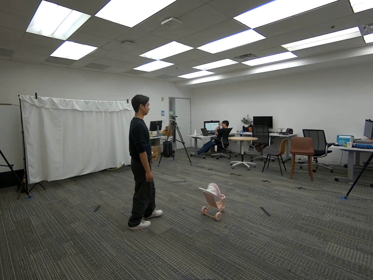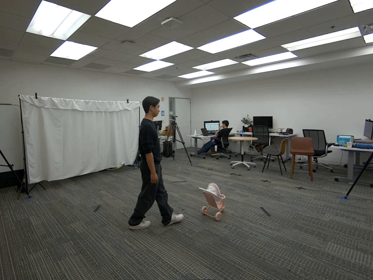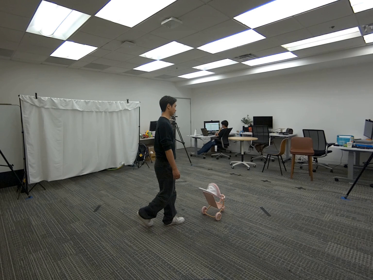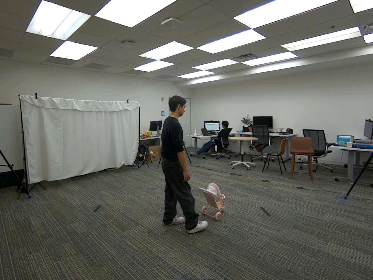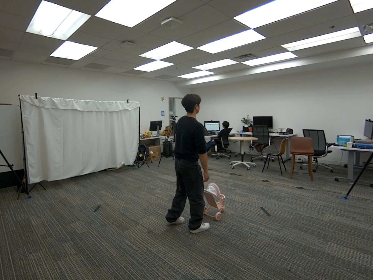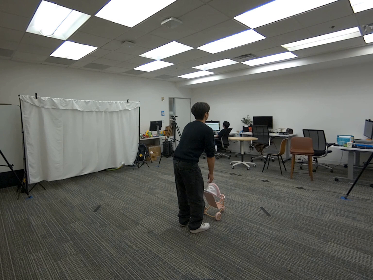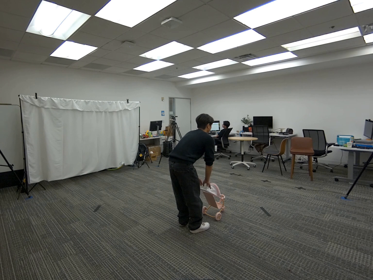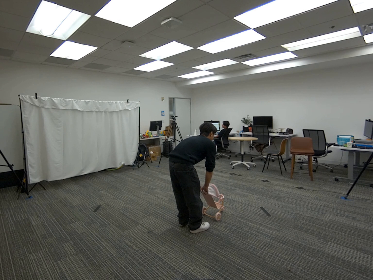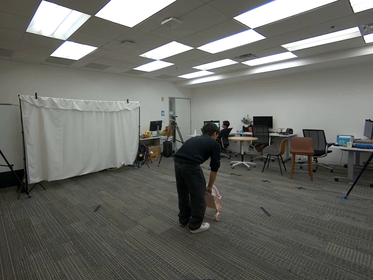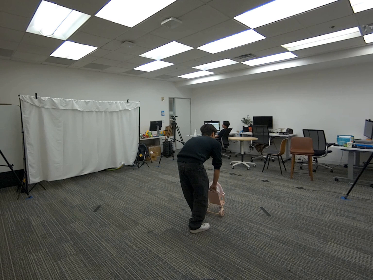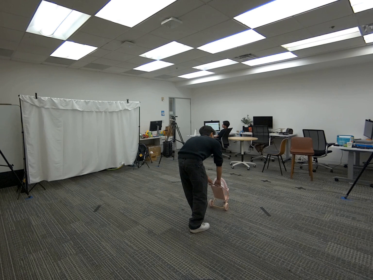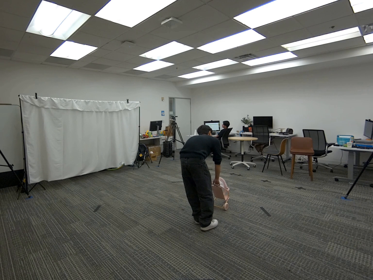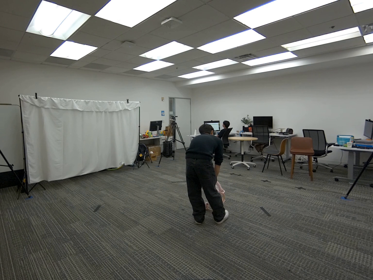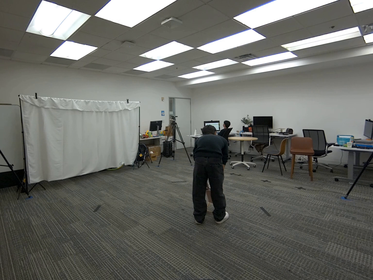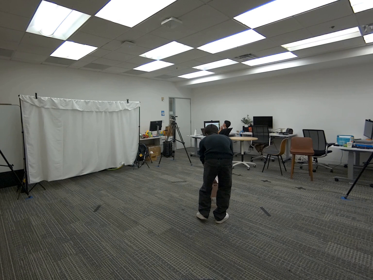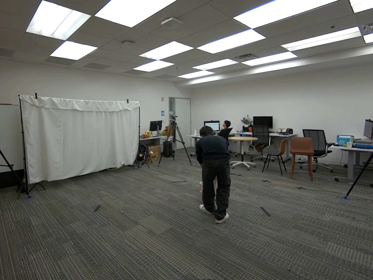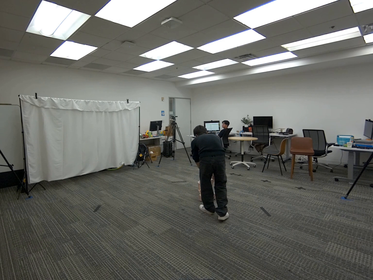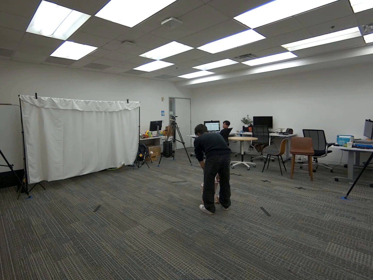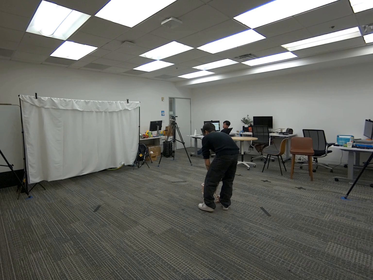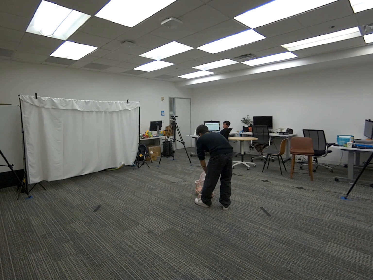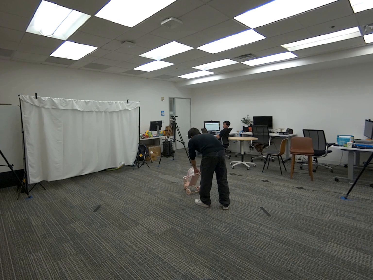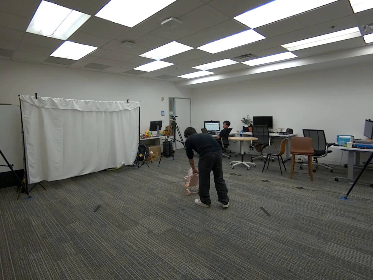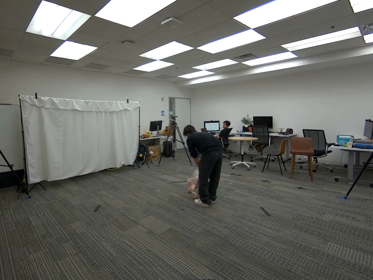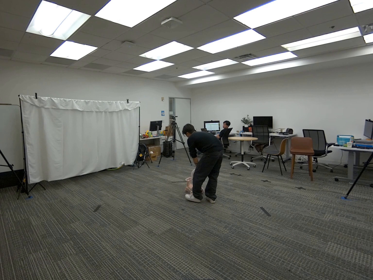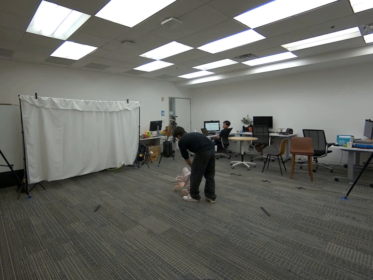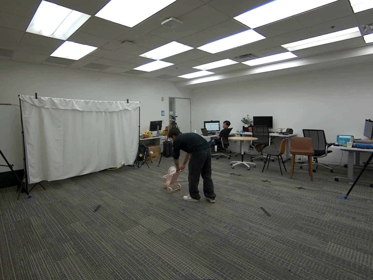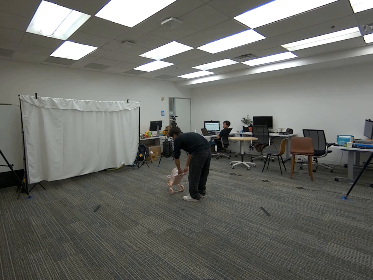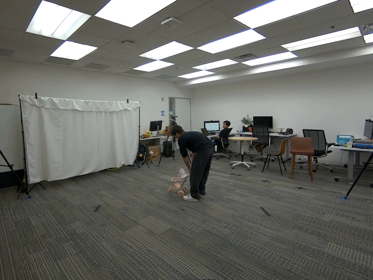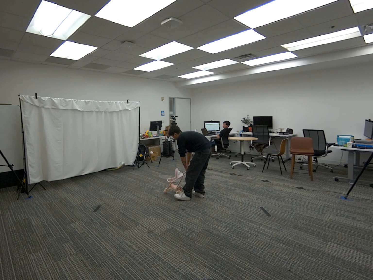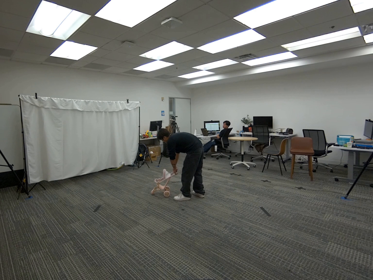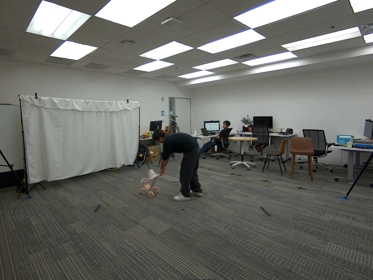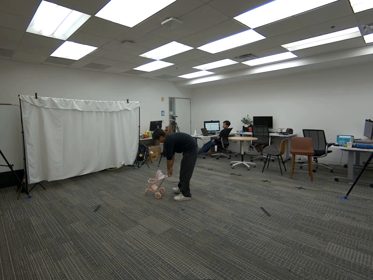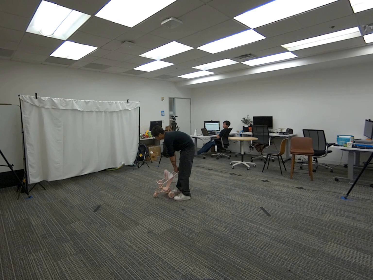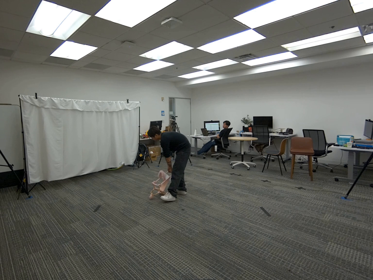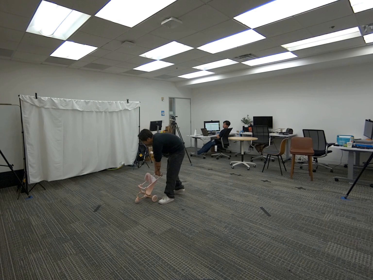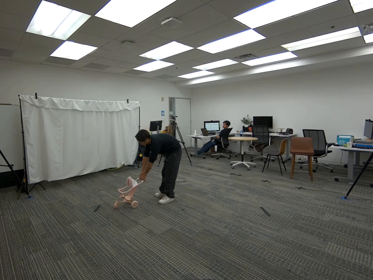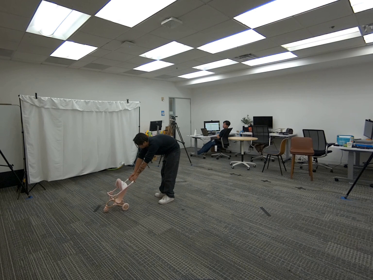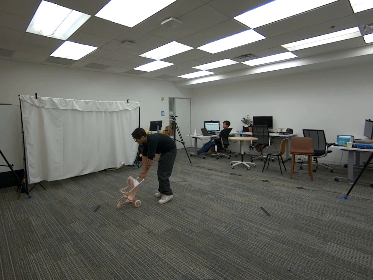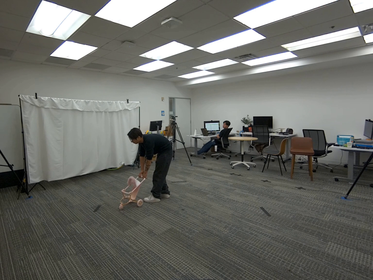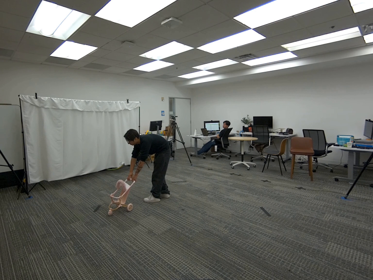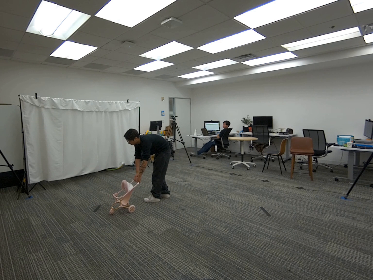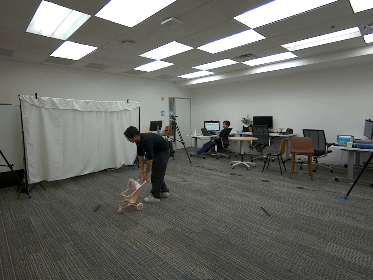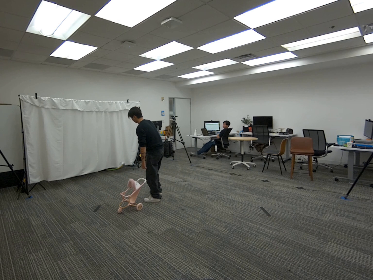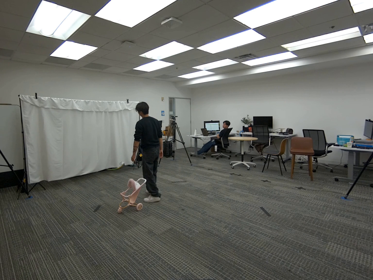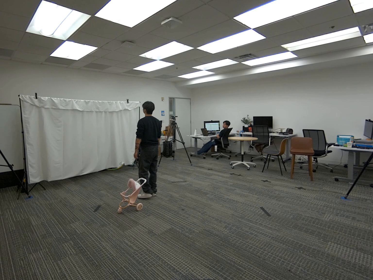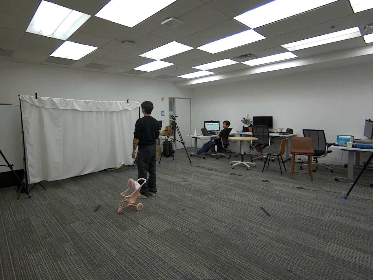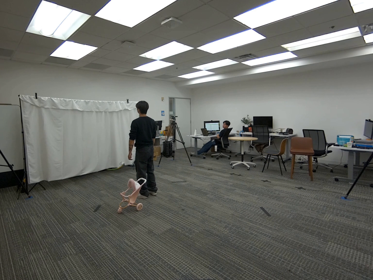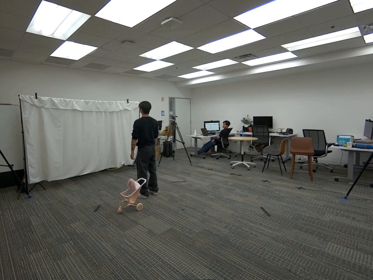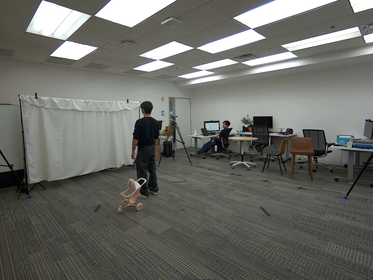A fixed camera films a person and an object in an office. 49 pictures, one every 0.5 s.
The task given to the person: Walk over to the toy stroller on the ground and use both hands to move the stroller across within the bounding area.
